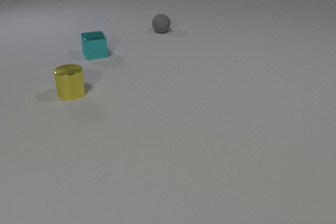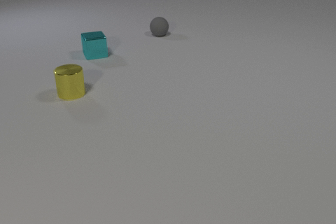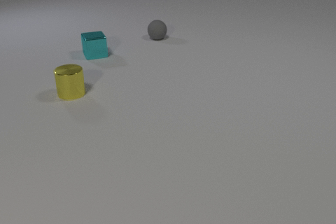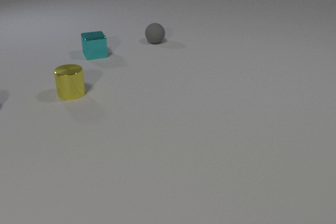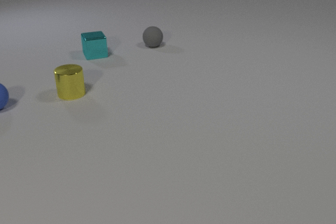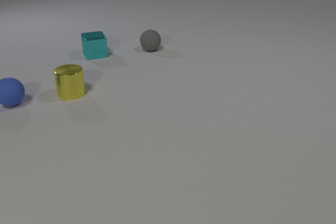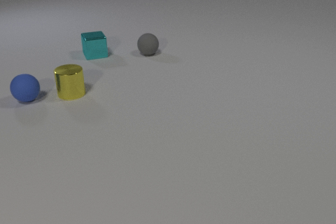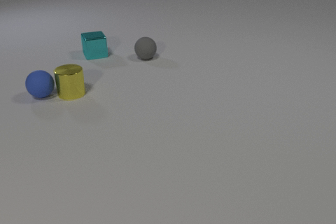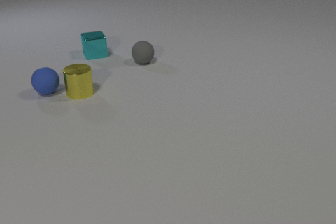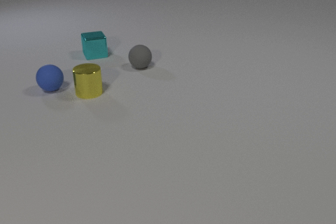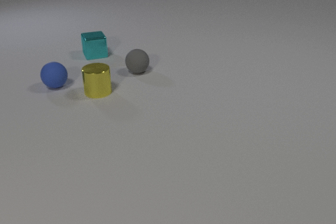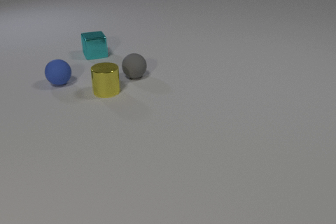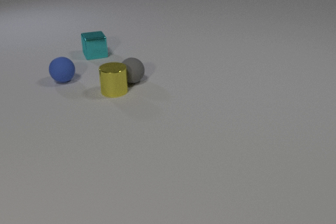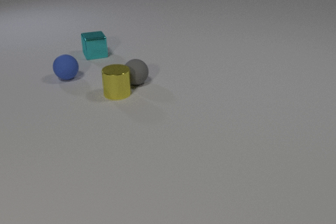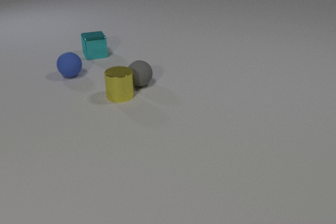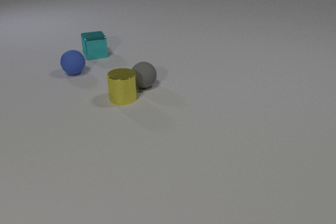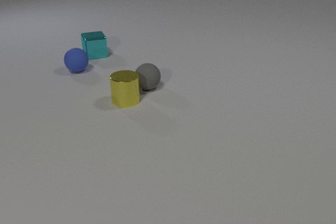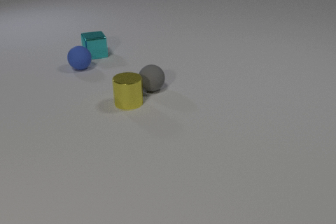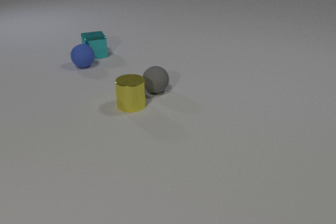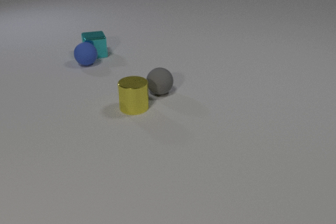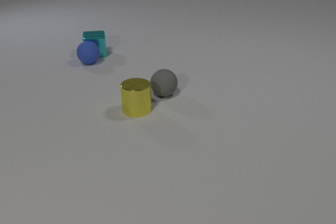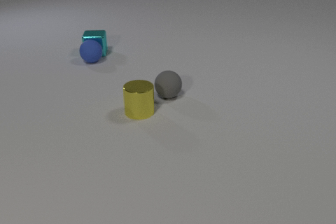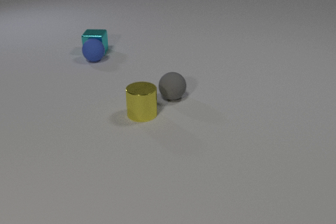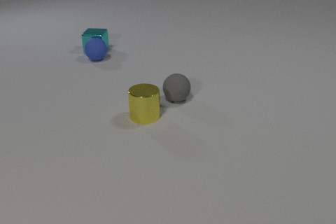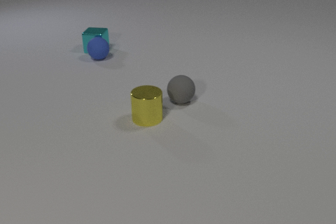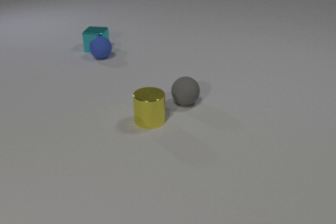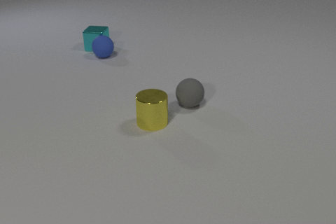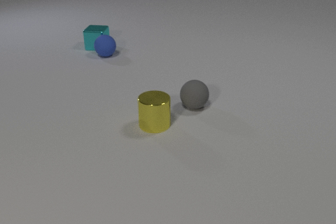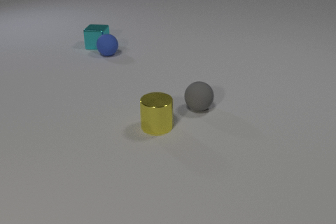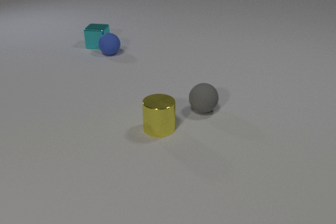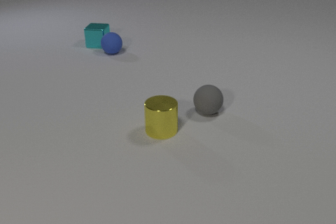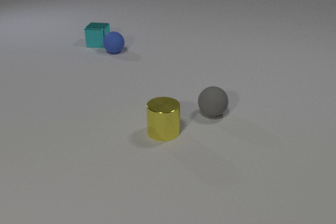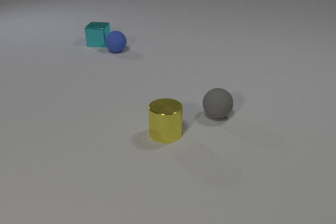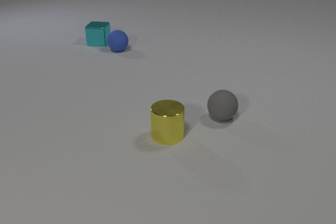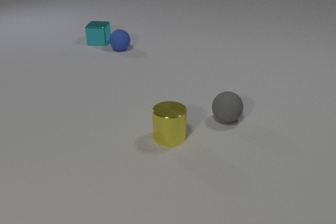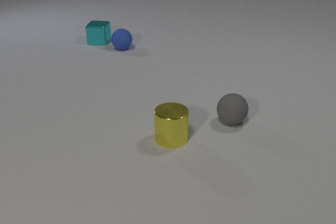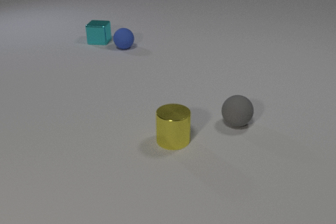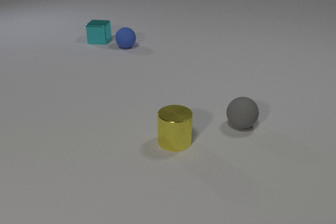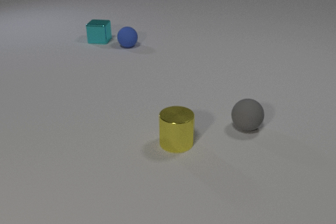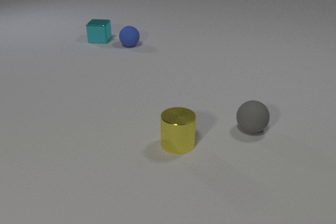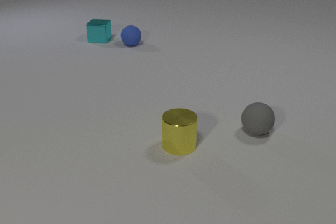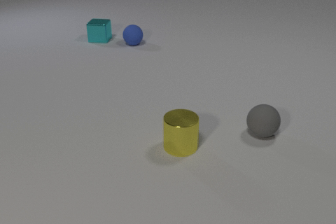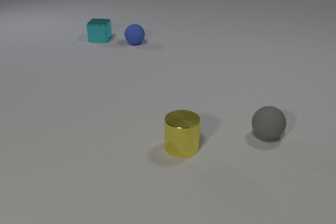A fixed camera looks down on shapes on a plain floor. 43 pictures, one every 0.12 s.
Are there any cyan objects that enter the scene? no.
What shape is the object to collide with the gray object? cylinder.
What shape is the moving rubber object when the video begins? sphere.
0.00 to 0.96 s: The blue rubber sphere comes in at the left edge, rolls to the right. The yellow metal cylinder slides to the right. The gray rubber sphere rolls toward the camera. The blue rubber sphere and the yellow metal cylinder collide.
0.96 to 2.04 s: The blue rubber sphere rolls away from the camera and to the right. The yellow metal cylinder slides to the right and toward the camera. The gray rubber sphere rolls toward the camera. The yellow metal cylinder and the gray rubber sphere collide.
2.04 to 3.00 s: The blue rubber sphere rolls away from the camera and to the right. The yellow metal cylinder slides toward the camera and to the right. The cyan metal cube slides away from the camera, spins clockwise seen from above by about 30 degrees, its near face sliding to the left. The gray rubber sphere rolls to the right and toward the camera. The blue rubber sphere and the cyan metal cube collide.
3.00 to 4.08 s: The blue rubber sphere rolls away from the camera and to the right. The yellow metal cylinder slides toward the camera and to the right. The cyan metal cube slides away from the camera. The gray rubber sphere rolls to the right and toward the camera.
4.08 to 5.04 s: The blue rubber sphere rolls away from the camera and to the right. The yellow metal cylinder slides toward the camera and to the right. The cyan metal cube slides away from the camera. The gray rubber sphere rolls to the right and toward the camera.
